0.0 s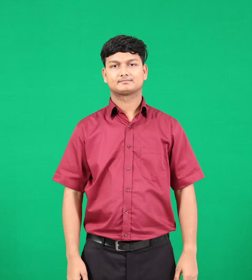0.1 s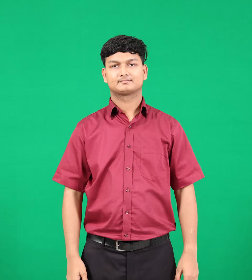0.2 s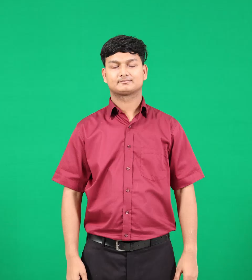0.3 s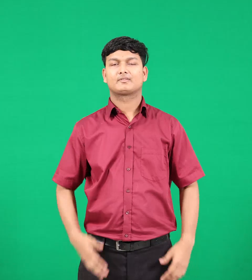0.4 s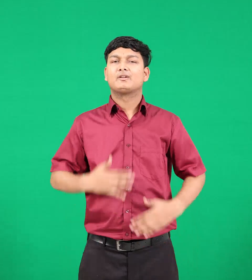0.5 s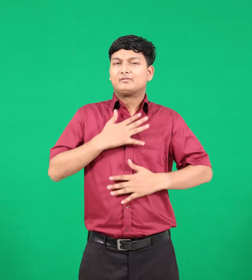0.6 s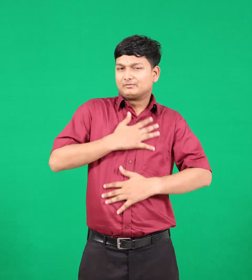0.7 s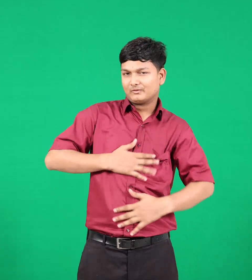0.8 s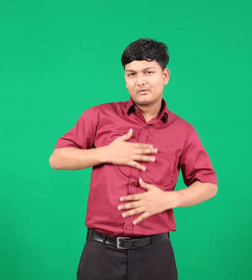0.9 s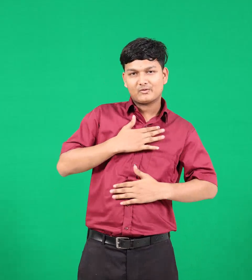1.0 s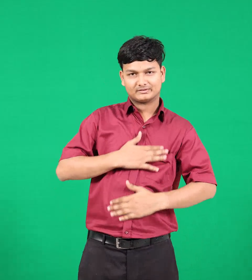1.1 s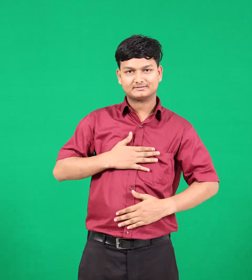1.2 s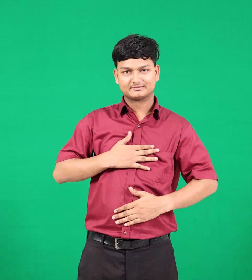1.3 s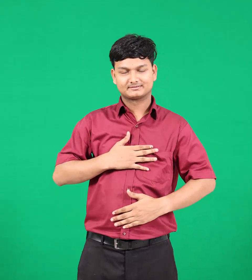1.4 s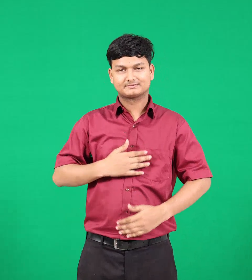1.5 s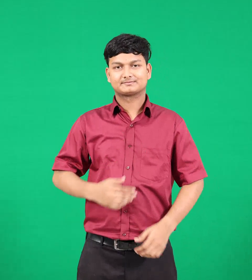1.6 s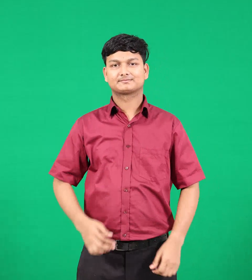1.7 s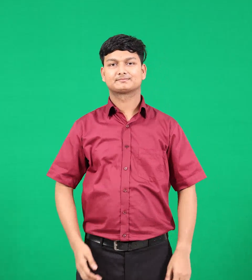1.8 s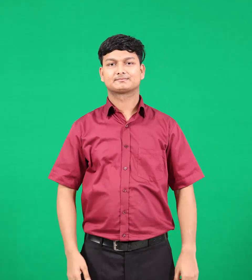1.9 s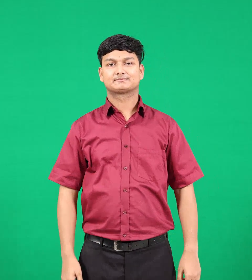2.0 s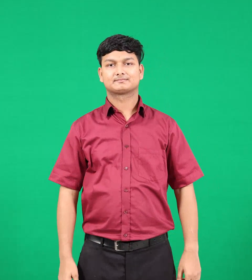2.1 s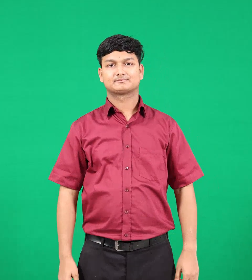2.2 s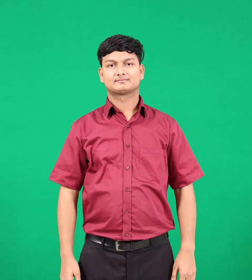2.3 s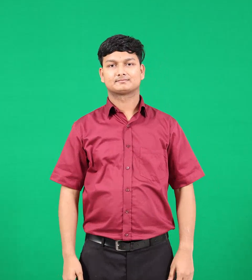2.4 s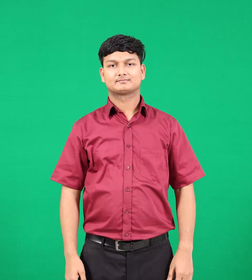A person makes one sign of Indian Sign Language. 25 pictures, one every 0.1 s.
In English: enjoy
